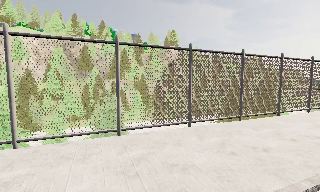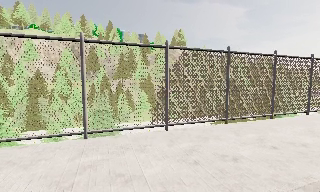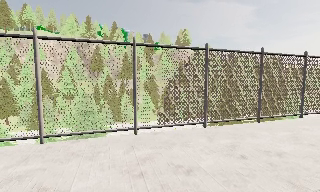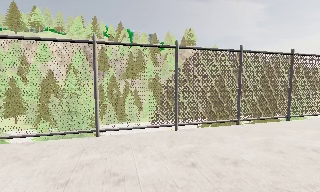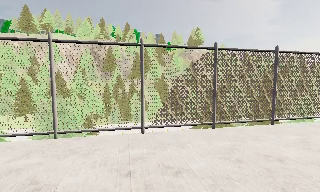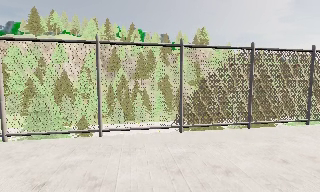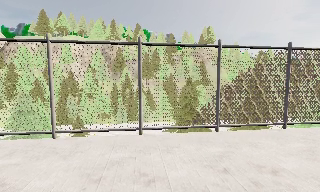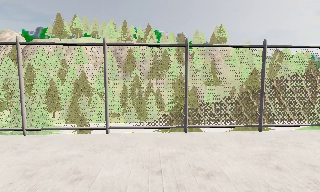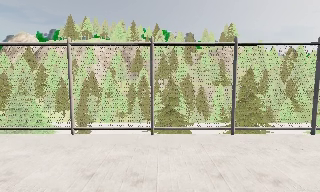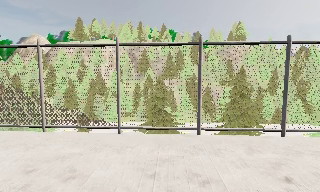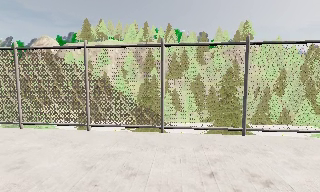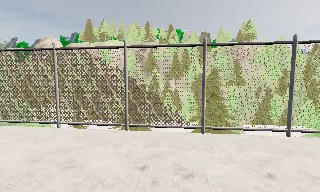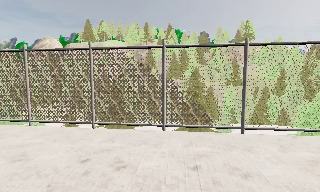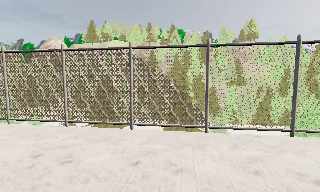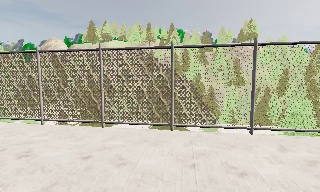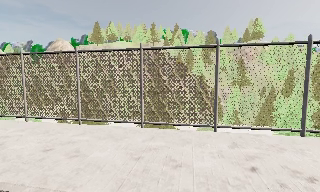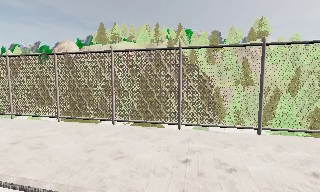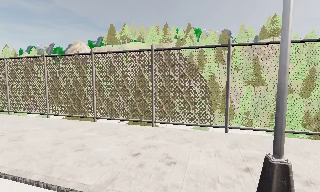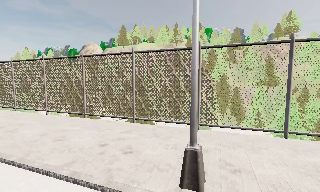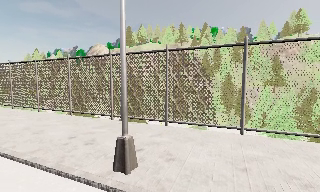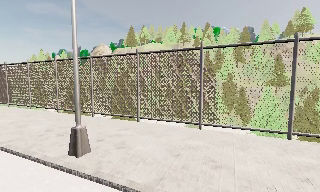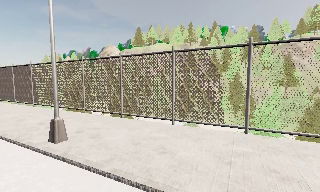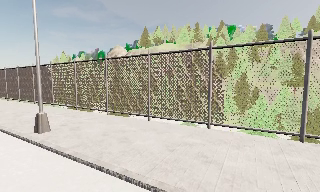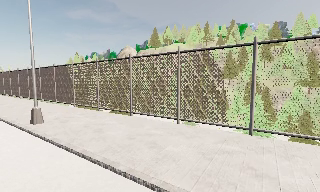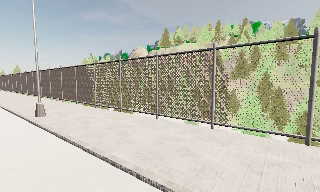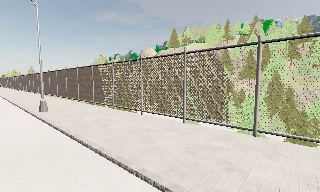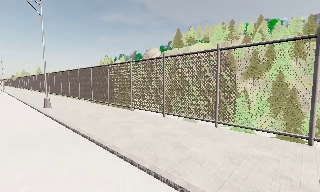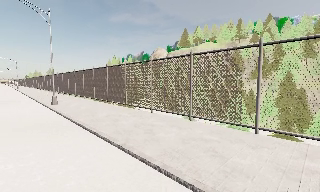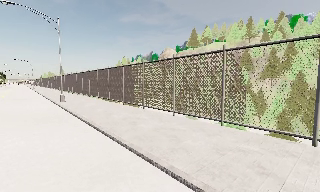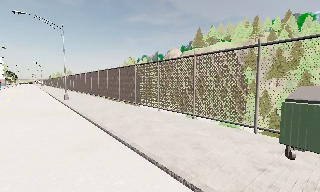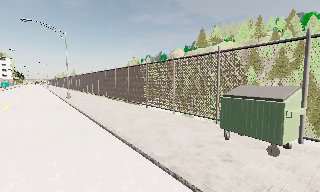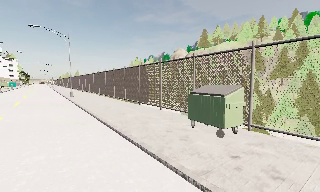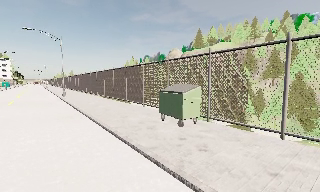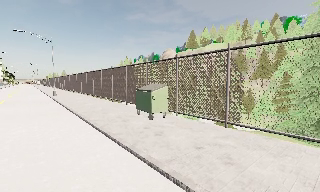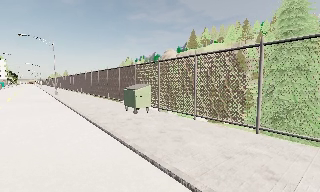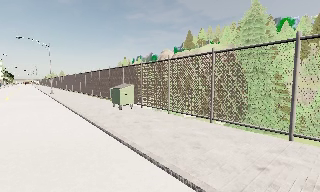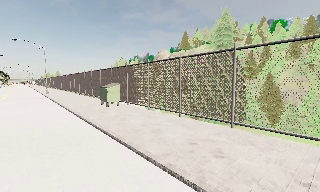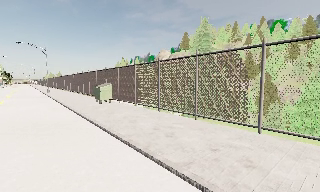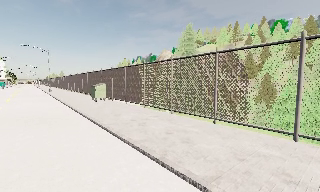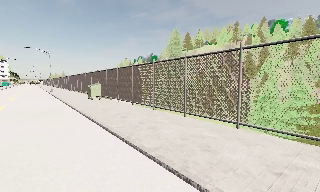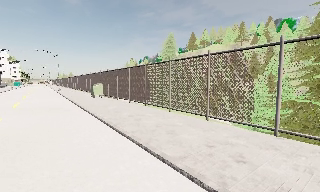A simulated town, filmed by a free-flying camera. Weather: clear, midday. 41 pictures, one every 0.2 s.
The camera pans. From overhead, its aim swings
counterclockwise.
0.0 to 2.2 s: The camera pans to its left, which is counterclockwise from overhead, by about 30 degrees. It travels to its right, about 16 m, so close, fixed things drift to the left.
2.2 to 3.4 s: The camera travels to its right, about 8 m, so close, fixed things drift to the left.
3.4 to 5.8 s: The camera pans to its left, which is counterclockwise from overhead, by about 35 degrees. It travels to its right and backward, about 19 m, so close, fixed things drift to the left.
5.8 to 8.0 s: The camera travels backward and to its right, about 19 m, so what stands in front gets smaller.
The film runs backward here.
